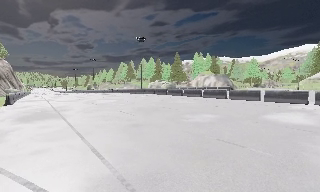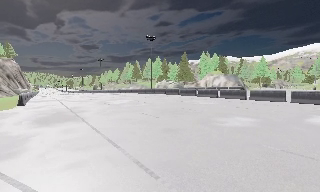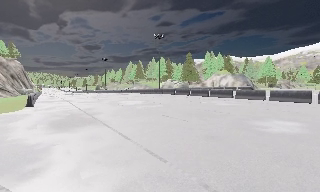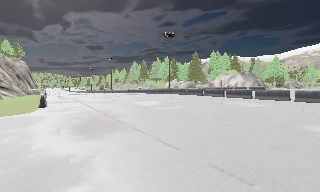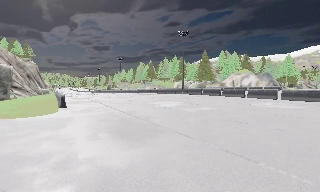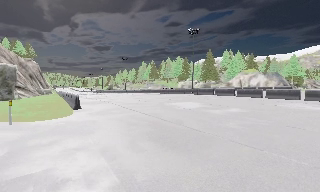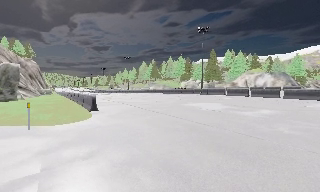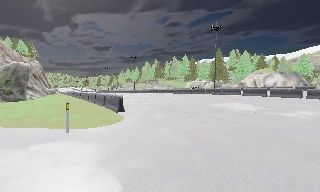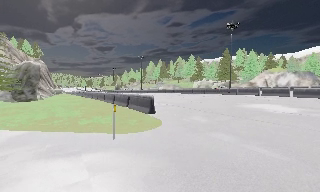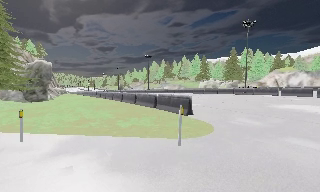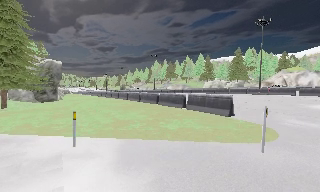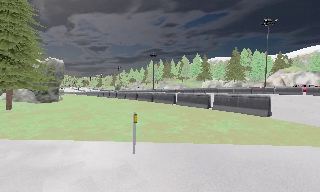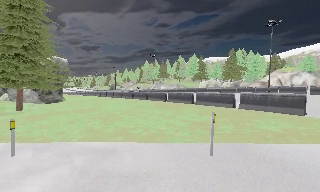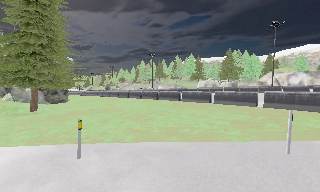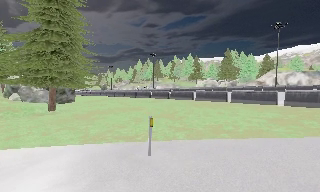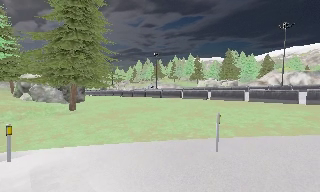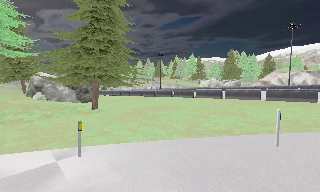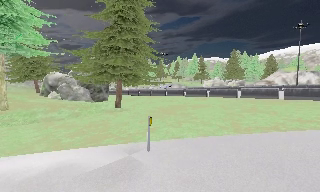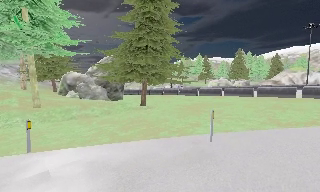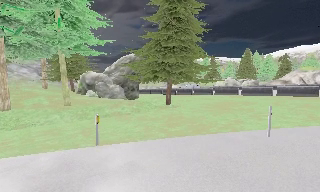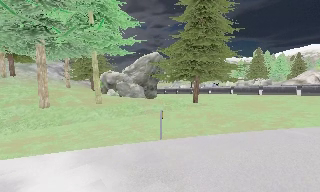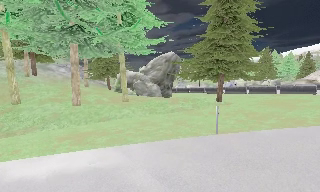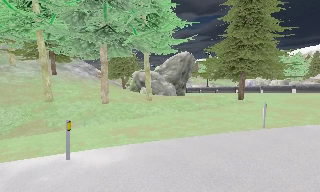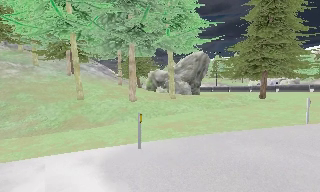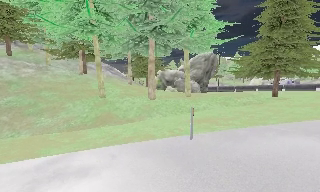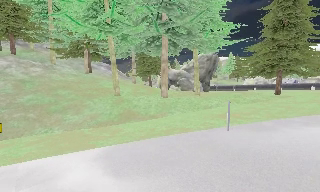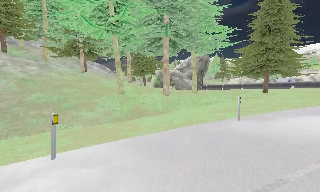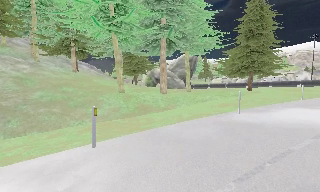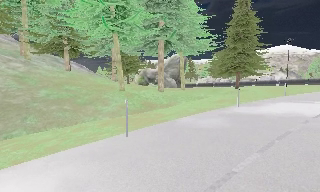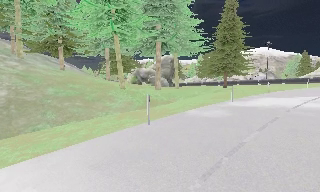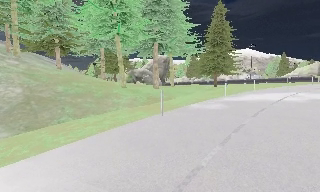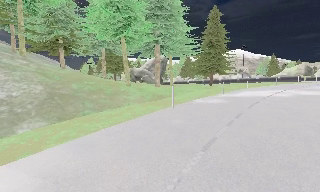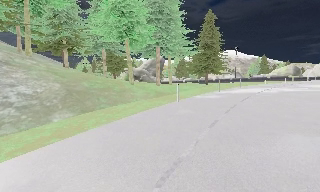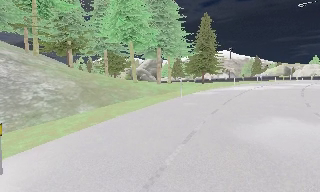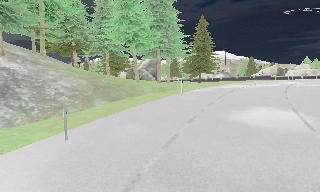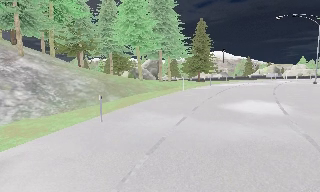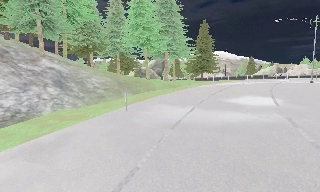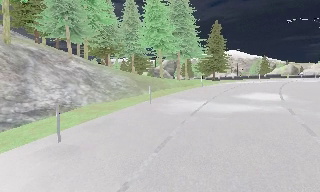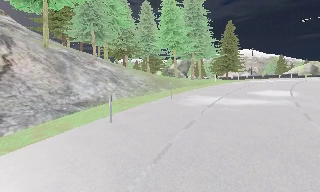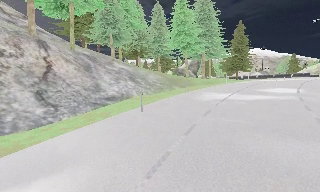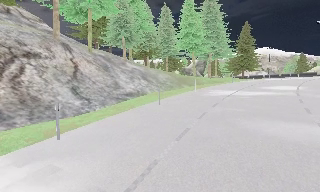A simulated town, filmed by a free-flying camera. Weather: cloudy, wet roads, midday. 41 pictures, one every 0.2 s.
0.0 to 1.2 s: The camera travels to its left and forward, about 11 m, so close, fixed things drift to the right.
1.2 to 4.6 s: The camera travels to its left, about 35 m, so close, fixed things drift to the right.
4.6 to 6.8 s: The camera pans to its right, which is clockwise from overhead, by about 35 degrees. It travels to its left and backward, about 16 m.
6.8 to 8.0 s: The camera pans to its left, which is counterclockwise from overhead, by about 15 degrees. It travels backward, about 9 m, so what stands in front gets smaller.
The film runs backward here.
